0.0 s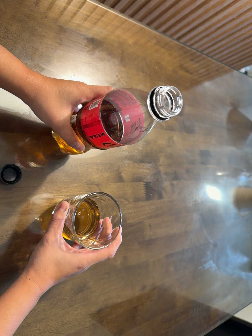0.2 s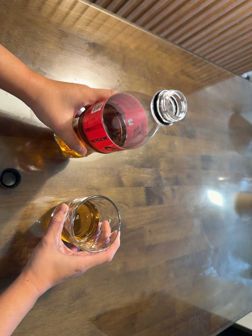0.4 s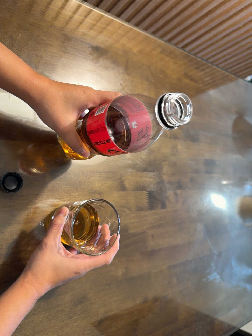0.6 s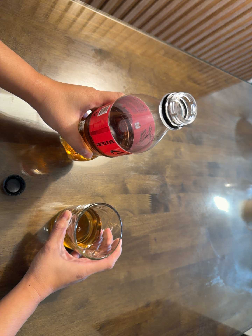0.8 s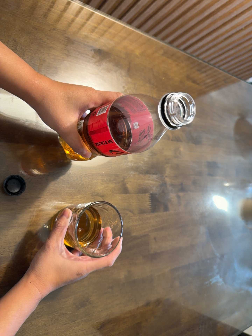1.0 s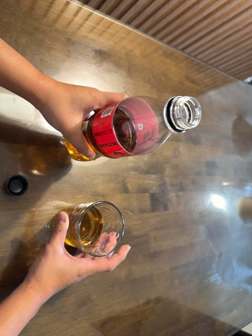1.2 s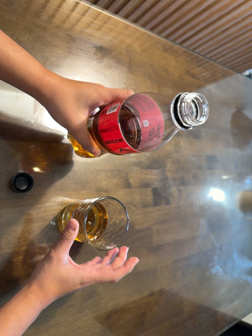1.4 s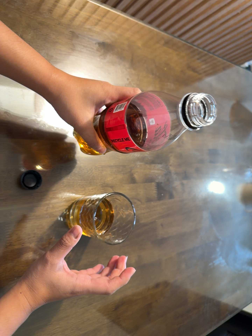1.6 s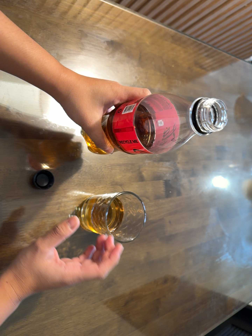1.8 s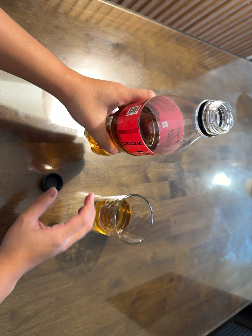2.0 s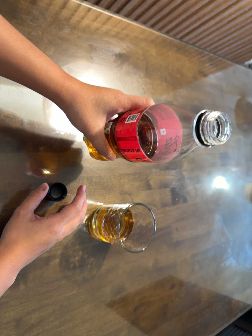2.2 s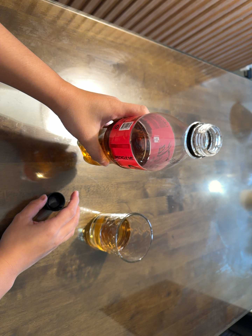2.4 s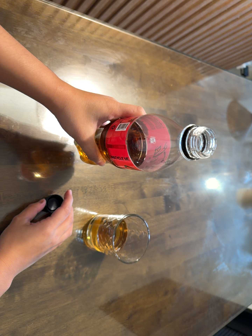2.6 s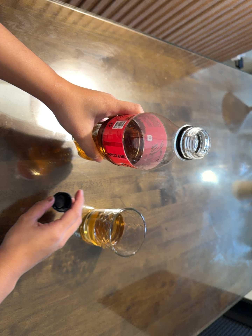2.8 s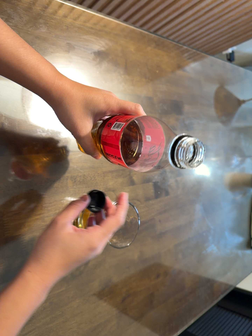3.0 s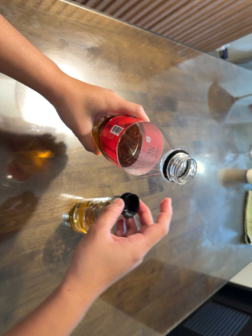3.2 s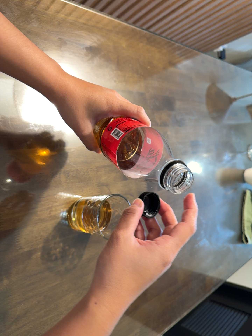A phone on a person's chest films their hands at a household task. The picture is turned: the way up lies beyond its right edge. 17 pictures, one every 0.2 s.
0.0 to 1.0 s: The camera keeps its place and its aim.
1.0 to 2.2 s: The camera travels to its left, about 7 cm, so close, fixed things drift to the right.
2.2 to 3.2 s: The camera shifts only a little, or ends up much as it began.
The film runs forward here.
